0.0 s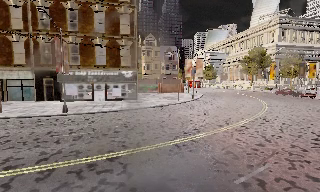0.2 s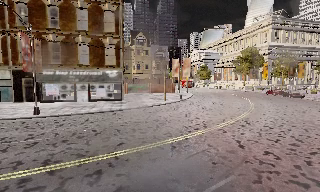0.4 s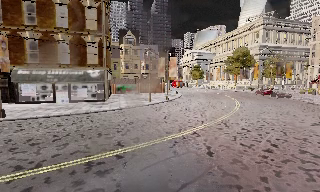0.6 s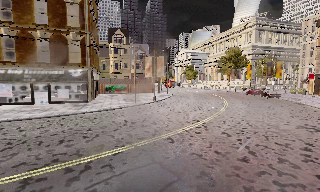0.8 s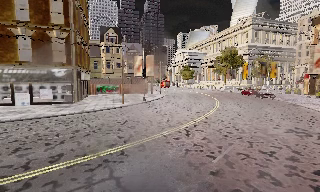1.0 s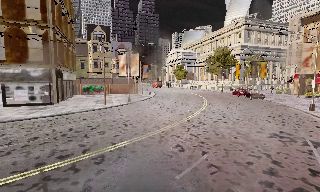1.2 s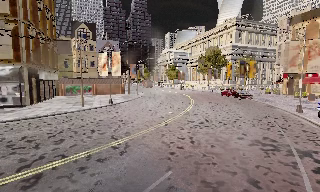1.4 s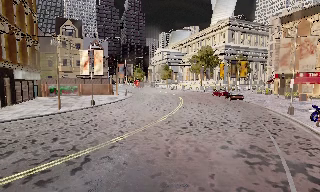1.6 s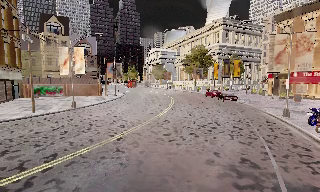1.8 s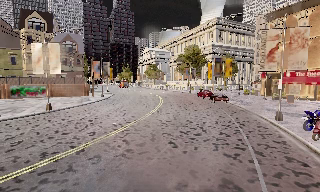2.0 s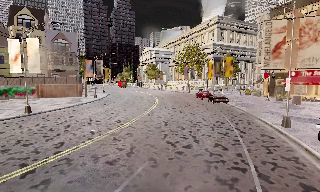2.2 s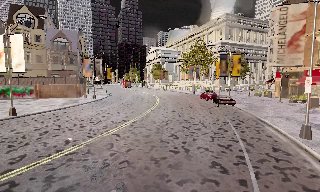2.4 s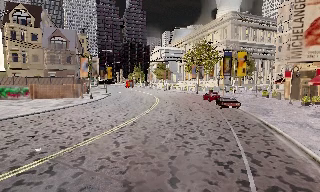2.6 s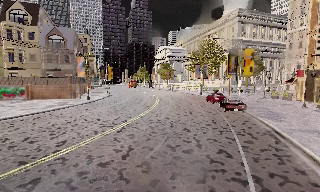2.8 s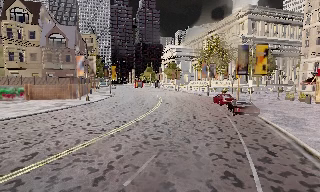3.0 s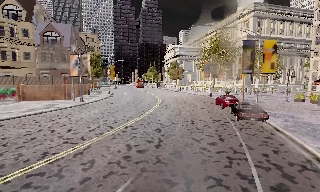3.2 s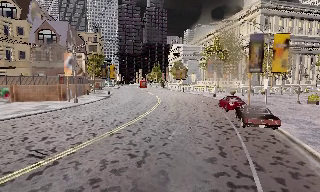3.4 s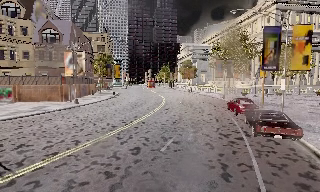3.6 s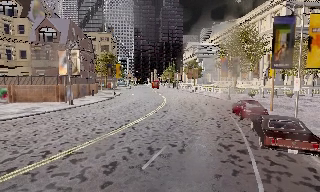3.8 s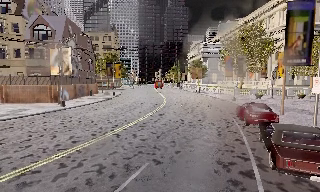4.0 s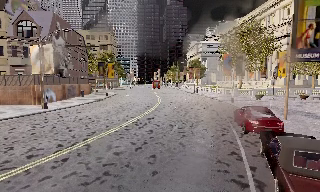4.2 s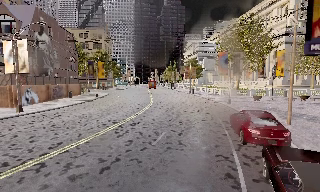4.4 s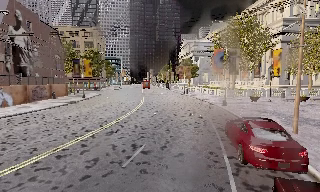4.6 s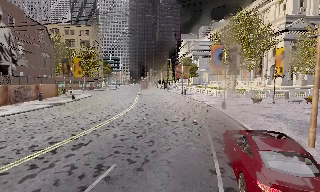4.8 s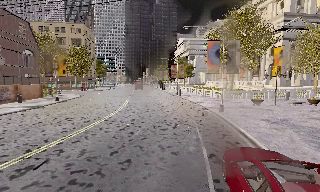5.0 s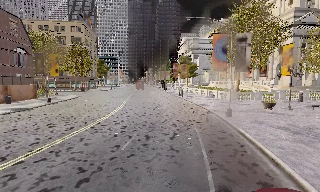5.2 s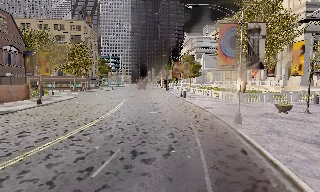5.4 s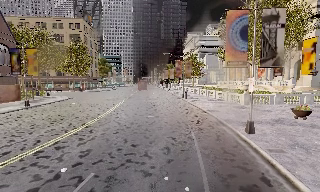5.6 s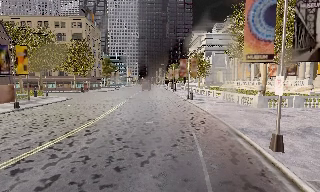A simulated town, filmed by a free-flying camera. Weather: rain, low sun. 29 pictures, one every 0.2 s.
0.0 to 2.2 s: The scene slides to the left, as the camera pans about 10 degrees to its right. It travels to its right and forward, about 18 m, so close, fixed things drift to the left.
2.2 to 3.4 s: The camera pans to its left, which is counterclockwise from overhead, by about 15 degrees. It travels forward and to its right, about 10 m, so what stands in front looms larger.
3.4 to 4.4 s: The camera travels forward and to its right, about 9 m, so what stands in front looms larger.
4.4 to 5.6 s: The camera travels forward, about 12 m, so what stands in front looms larger.
The film runs forward here.
